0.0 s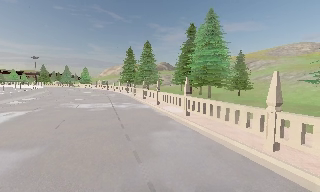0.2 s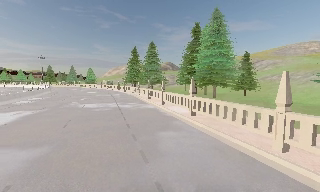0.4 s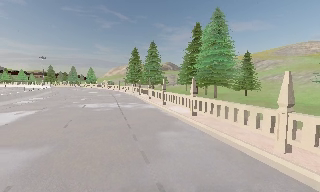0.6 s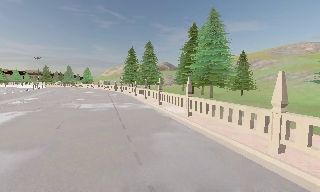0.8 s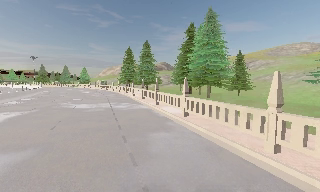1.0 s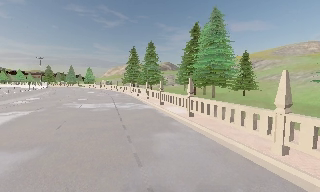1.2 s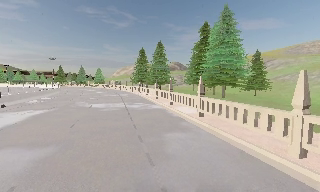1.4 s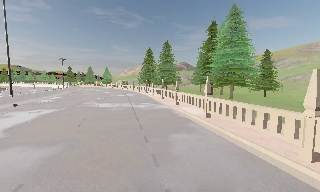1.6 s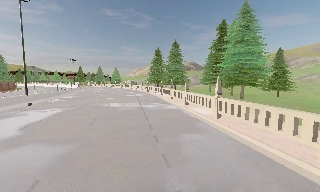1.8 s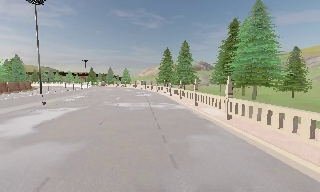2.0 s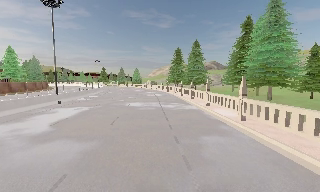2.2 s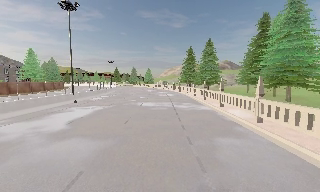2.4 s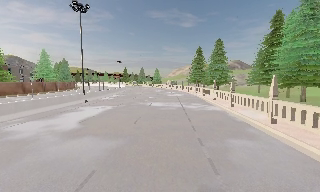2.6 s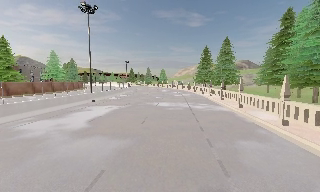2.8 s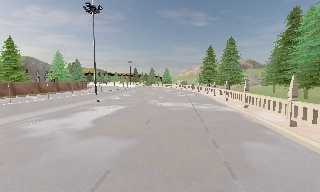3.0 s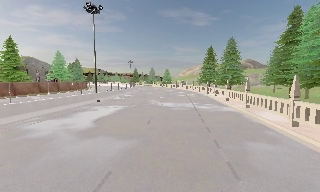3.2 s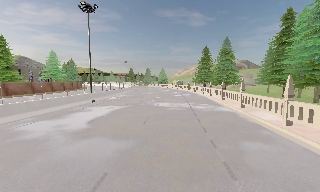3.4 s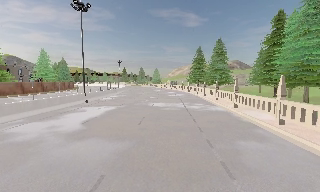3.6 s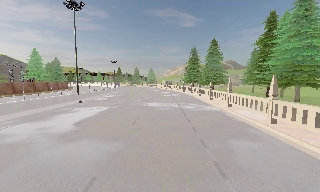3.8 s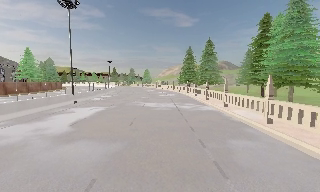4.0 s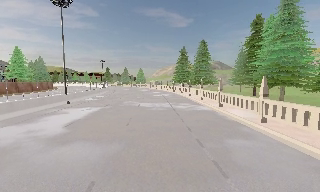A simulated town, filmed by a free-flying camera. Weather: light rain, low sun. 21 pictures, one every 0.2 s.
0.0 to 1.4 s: The camera shifts only a little, or ends up much as it began.
1.4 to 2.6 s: The camera swings to its left by about 20 degrees, and the scene slides to the right.
2.6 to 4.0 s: The camera travels to its left, about 0.5 m.
The film runs forward here.
